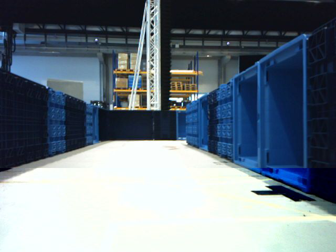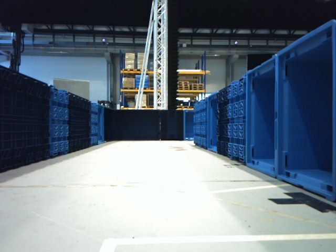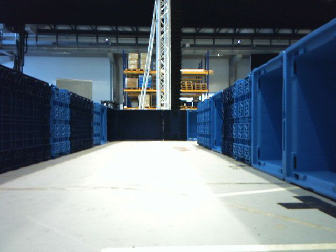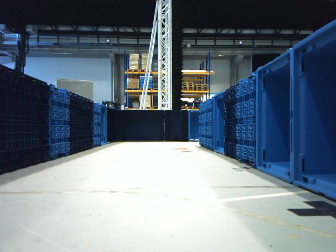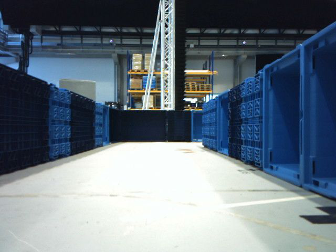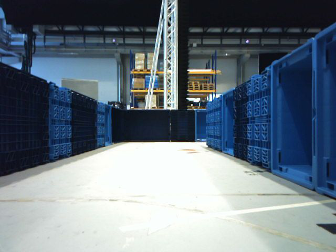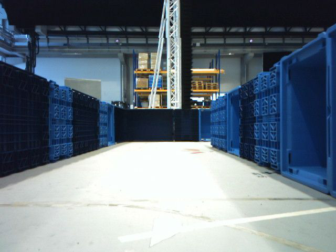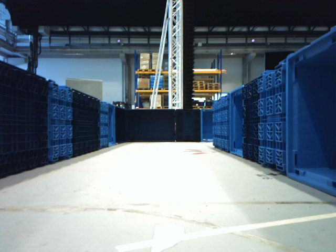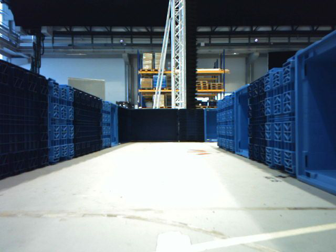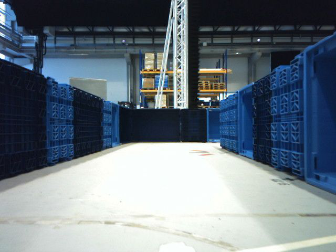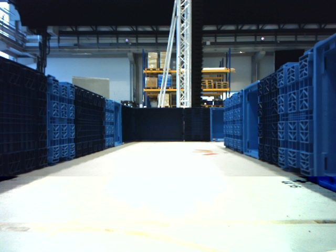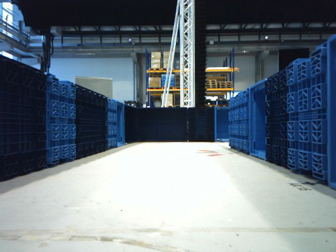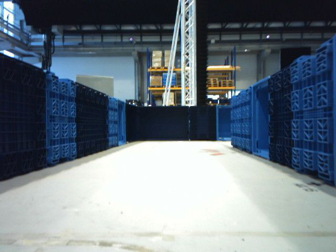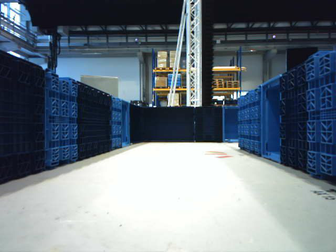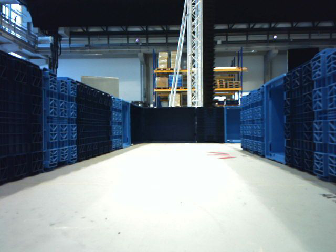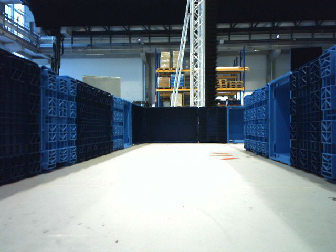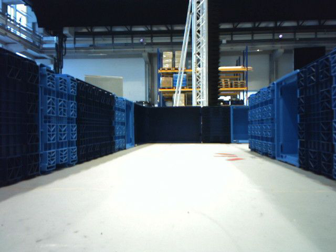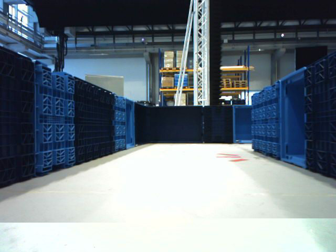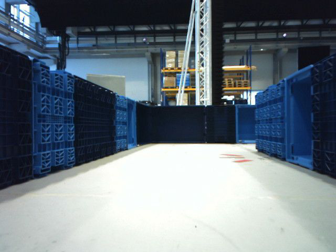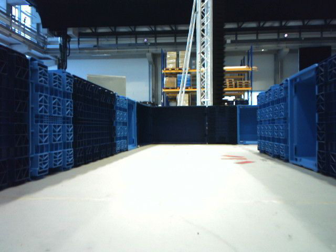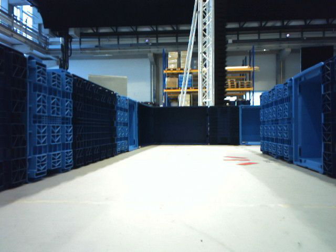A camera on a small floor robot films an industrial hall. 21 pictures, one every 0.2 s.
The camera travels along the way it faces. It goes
forward.
0.0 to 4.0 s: The scene slides to the right, as the camera pans about 10 degrees to its left. It travels forward, about 0.8 m, so what stands in front looms larger.
The film runs forward here.
